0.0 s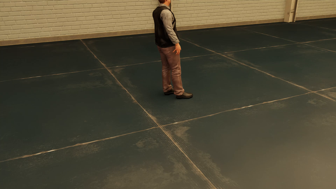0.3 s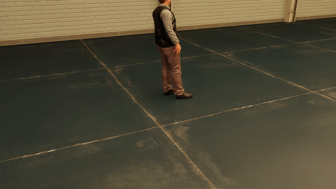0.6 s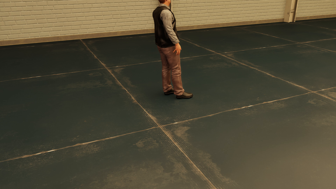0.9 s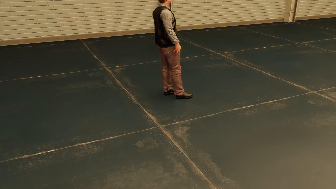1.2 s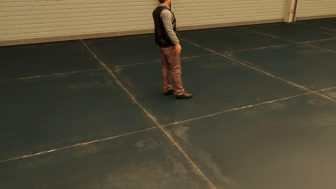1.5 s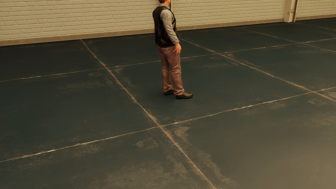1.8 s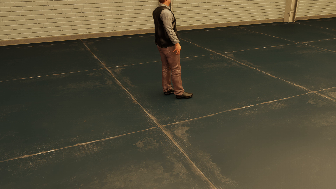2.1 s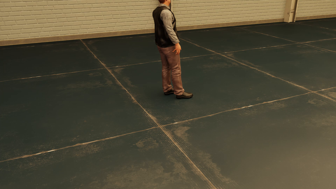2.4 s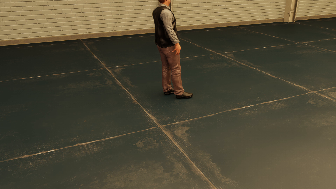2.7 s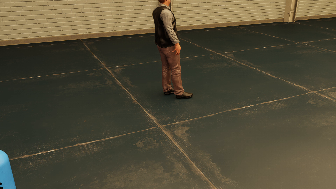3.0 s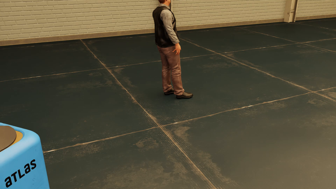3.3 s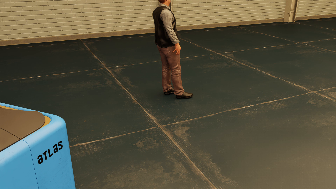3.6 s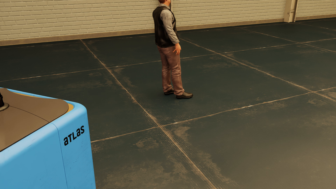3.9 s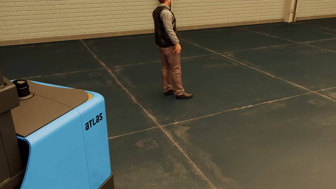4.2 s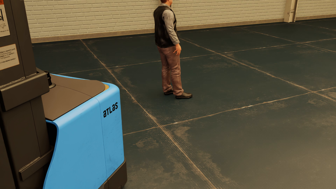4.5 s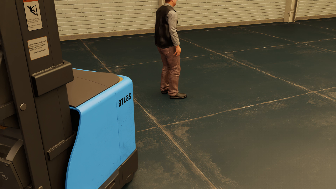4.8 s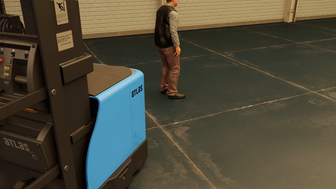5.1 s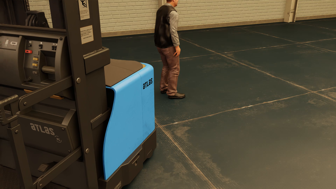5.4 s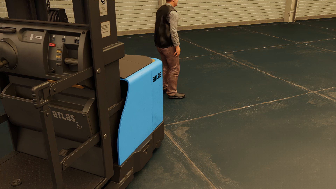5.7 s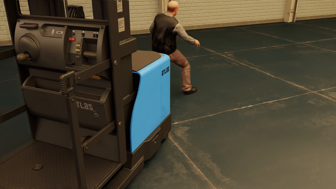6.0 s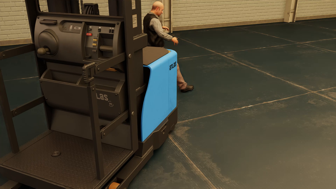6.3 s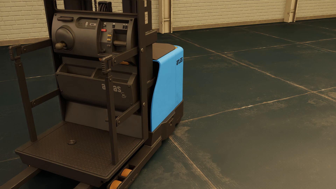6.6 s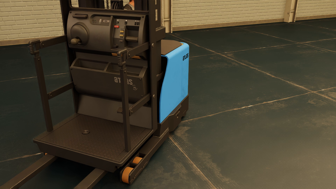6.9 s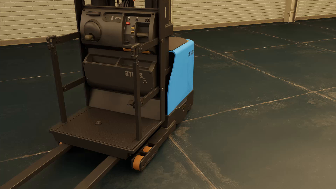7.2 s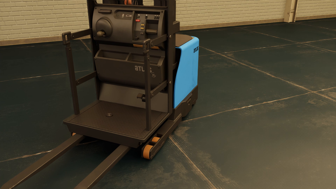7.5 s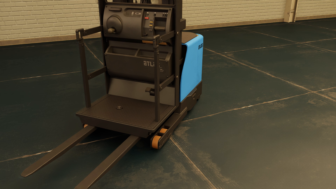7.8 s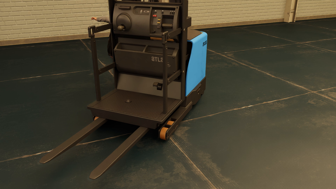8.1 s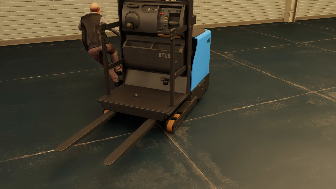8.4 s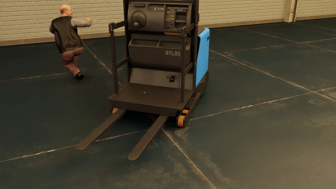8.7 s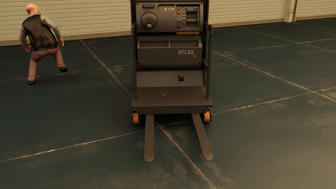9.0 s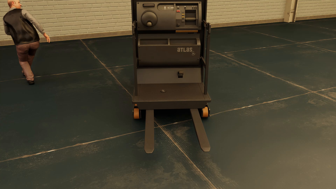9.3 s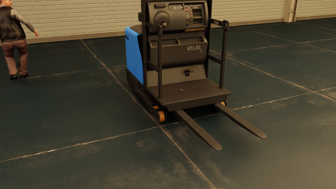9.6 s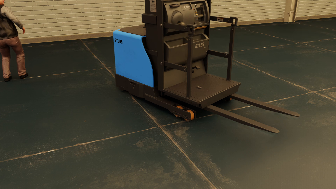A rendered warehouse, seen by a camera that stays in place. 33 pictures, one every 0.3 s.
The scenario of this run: Near miss between a forklift and a person.
